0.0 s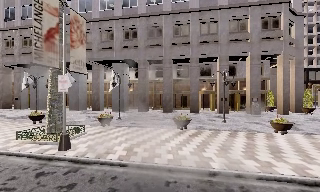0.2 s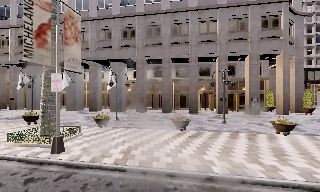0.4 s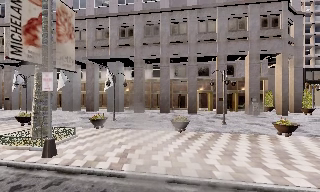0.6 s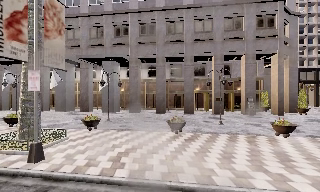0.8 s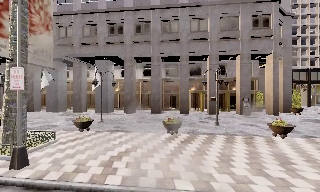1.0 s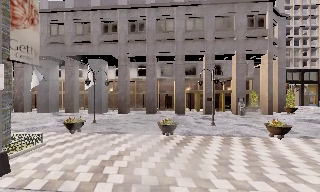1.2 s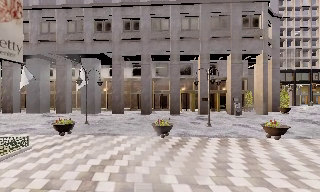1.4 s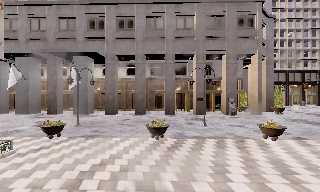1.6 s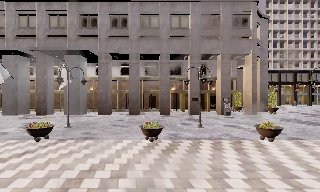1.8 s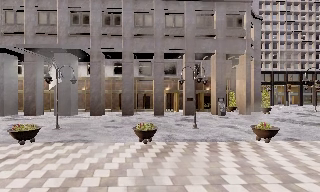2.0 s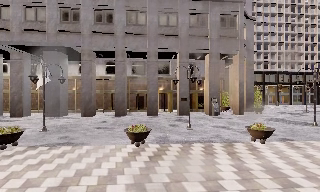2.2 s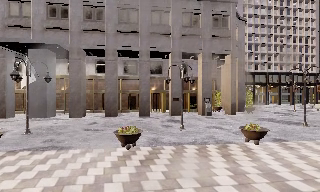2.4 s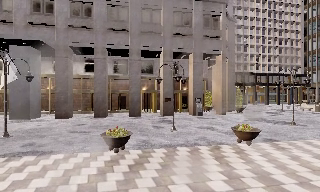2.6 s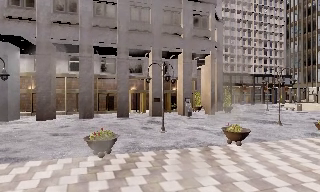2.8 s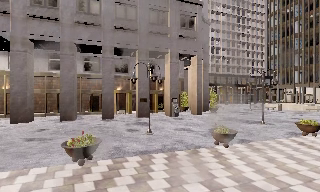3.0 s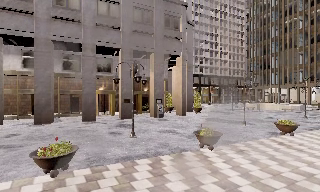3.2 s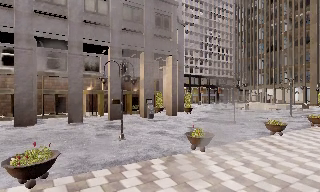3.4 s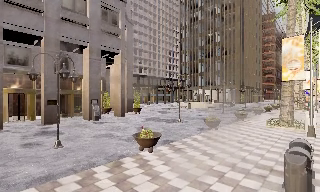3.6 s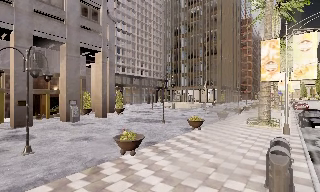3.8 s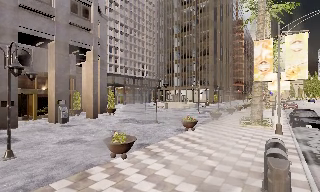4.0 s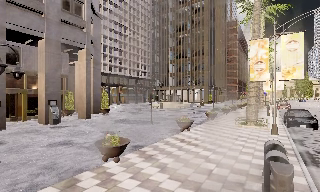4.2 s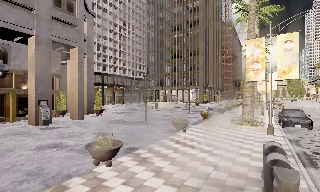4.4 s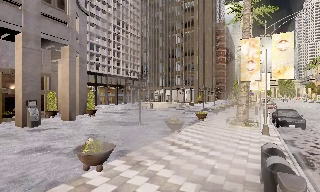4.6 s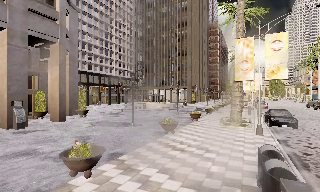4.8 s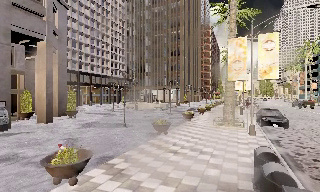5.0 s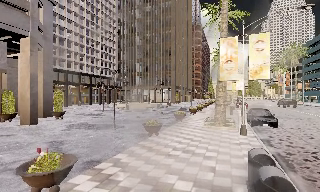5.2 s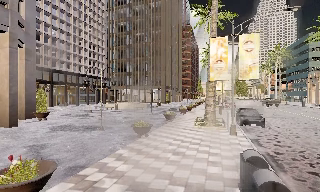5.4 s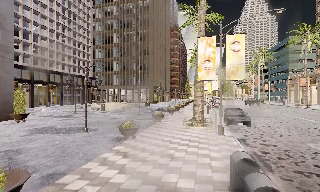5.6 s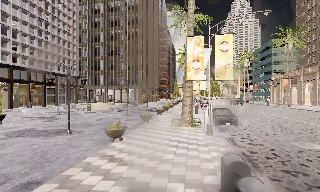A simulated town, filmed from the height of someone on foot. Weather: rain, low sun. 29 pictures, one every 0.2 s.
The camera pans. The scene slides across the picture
to the left.
The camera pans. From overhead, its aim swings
clockwise.
0.0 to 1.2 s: The camera travels forward, about 2 m, so what stands in front looms larger.
1.2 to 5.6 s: The scene slides to the left, as the camera pans about 85 degrees to its right. It travels forward, about 7 m.
The film runs forward here.
